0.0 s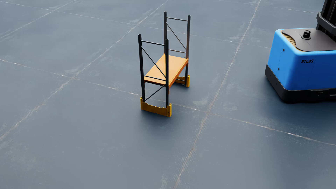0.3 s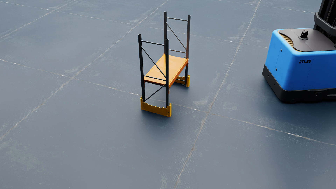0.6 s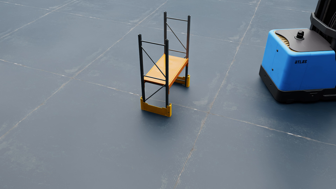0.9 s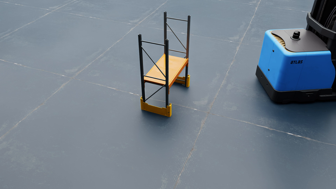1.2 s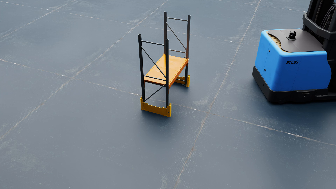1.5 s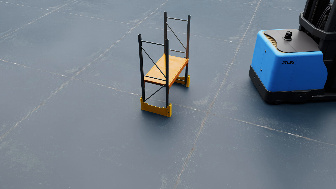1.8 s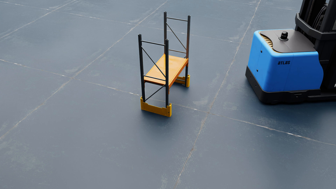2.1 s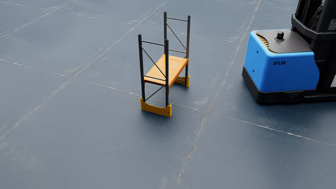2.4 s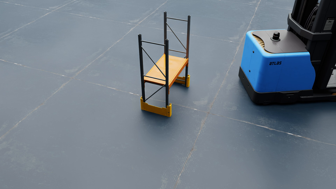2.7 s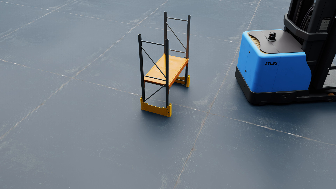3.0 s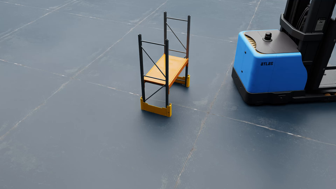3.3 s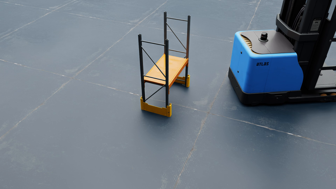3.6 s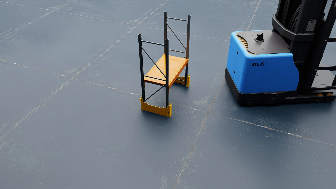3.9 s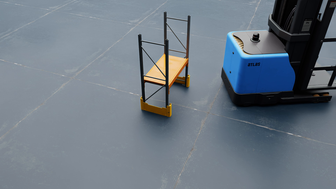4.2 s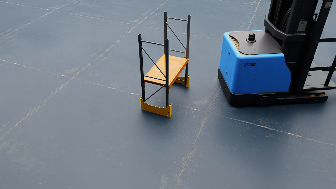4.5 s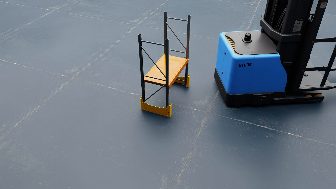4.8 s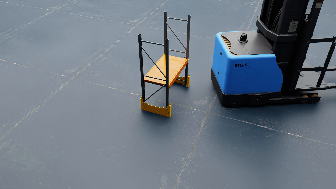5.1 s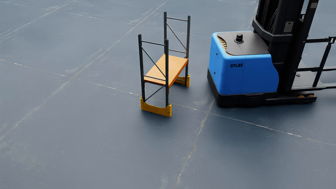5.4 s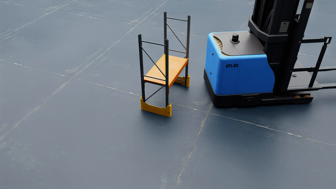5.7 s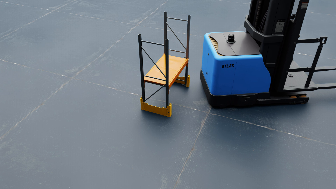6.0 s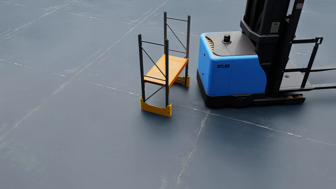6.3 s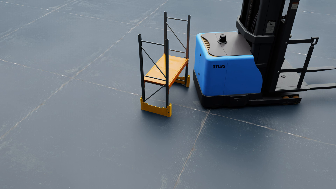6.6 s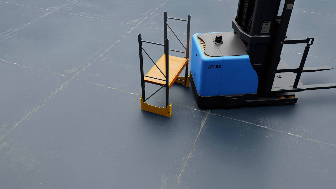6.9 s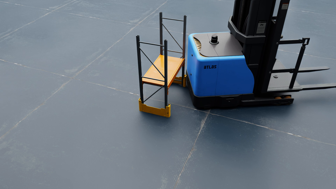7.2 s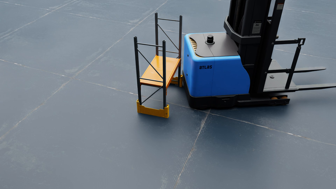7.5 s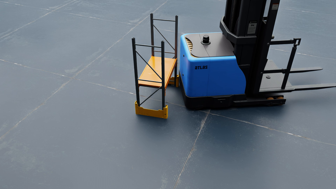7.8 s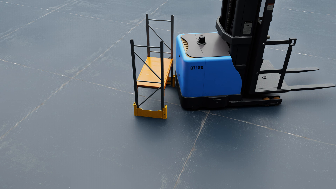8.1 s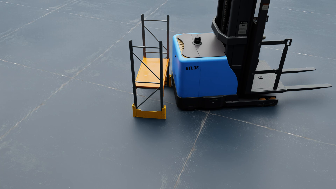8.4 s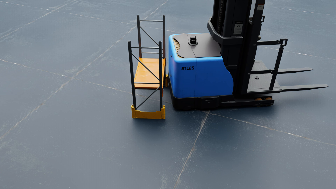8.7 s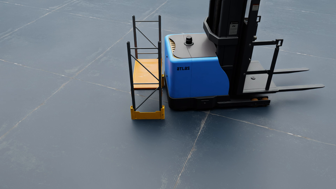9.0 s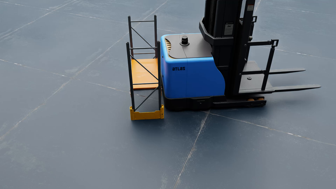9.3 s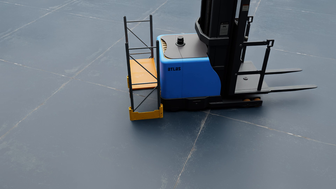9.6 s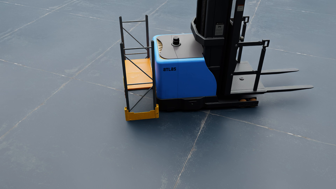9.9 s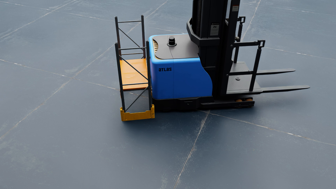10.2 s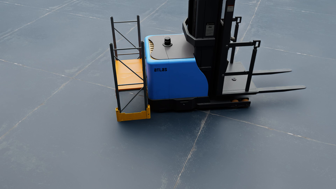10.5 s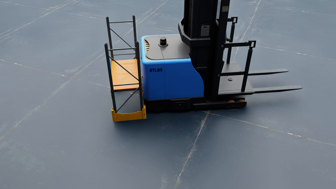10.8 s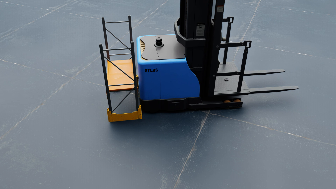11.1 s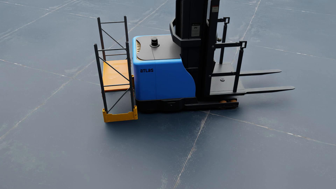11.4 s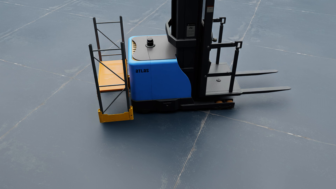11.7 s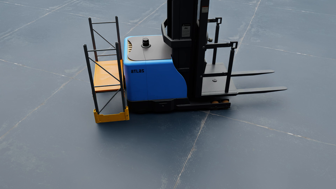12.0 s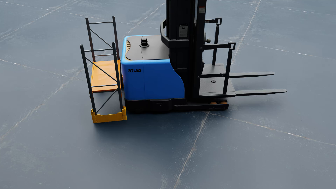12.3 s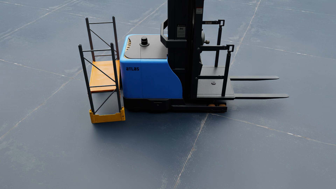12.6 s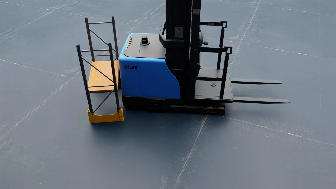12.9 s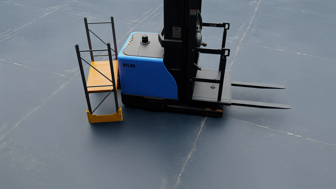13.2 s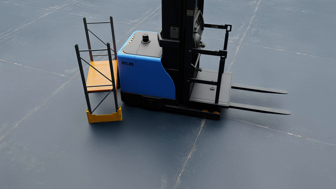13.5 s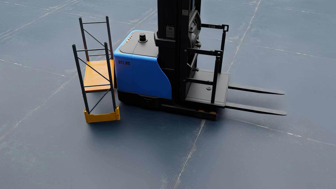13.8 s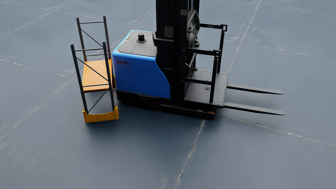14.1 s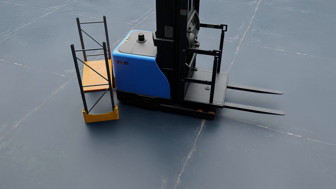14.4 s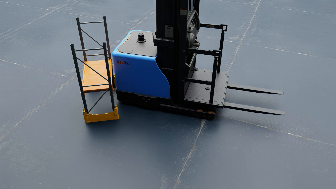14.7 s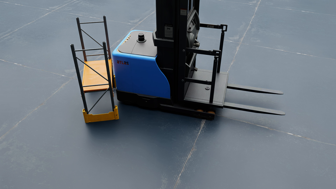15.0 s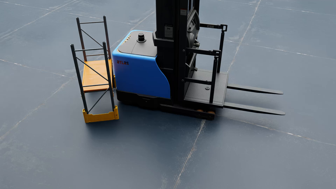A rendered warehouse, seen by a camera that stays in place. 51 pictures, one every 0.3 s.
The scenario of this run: A forklift runs into an object in its way.
